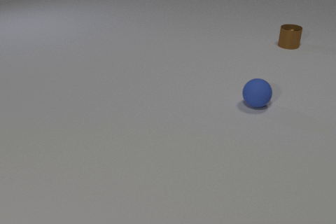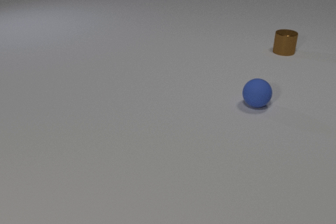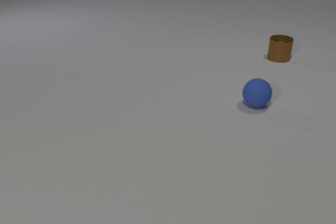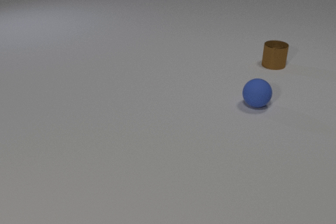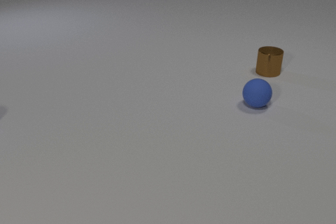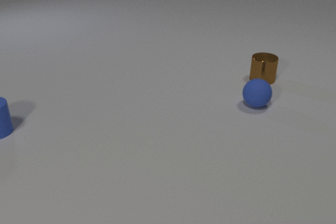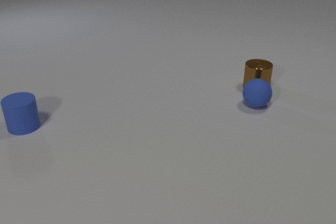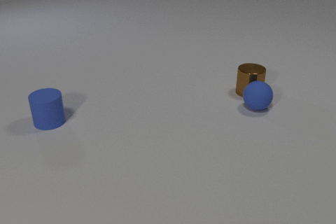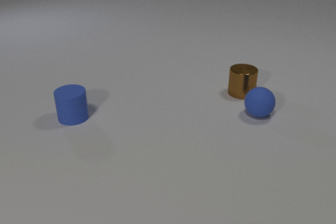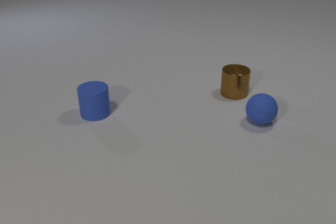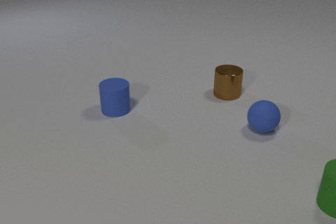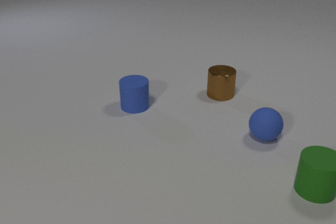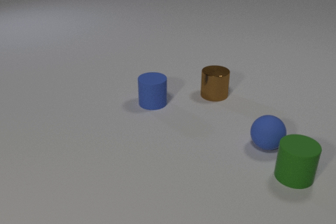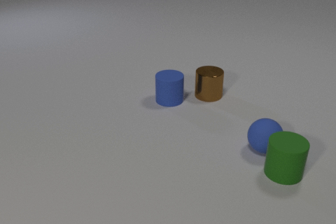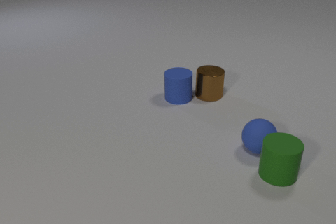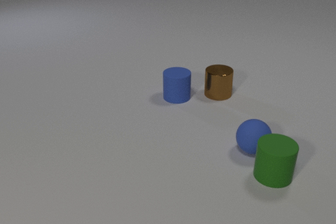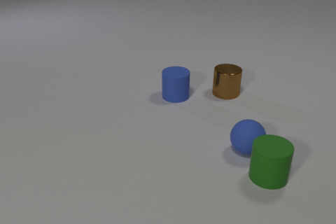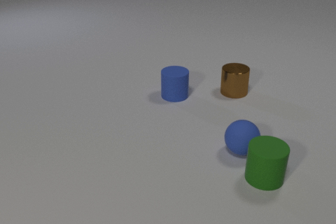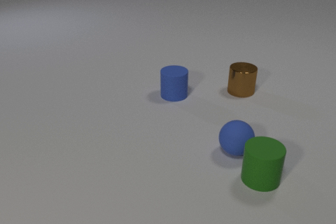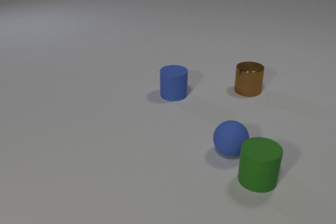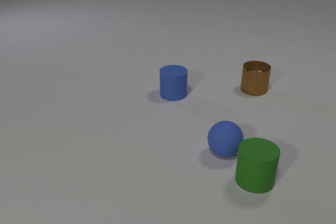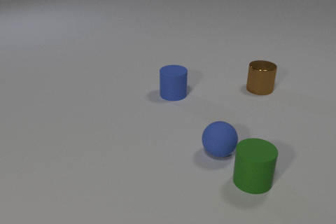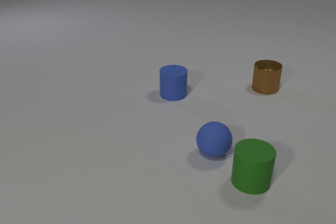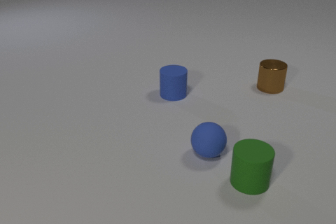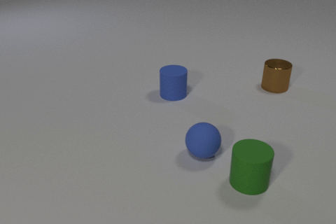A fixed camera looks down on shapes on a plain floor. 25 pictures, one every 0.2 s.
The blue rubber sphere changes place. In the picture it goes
toward the camera.
The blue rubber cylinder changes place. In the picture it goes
to the right.
0.0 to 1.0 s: The brown metal cylinder slides toward the camera. The blue rubber cylinder comes in at the left edge, slides to the right.
1.0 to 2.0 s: The brown metal cylinder slides toward the camera and to the left. The blue rubber sphere rolls toward the camera. The green rubber cylinder comes in at the right edge, slides to the left. The blue rubber cylinder slides to the right. The brown metal cylinder and the blue rubber sphere collide.
2.0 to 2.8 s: The brown metal cylinder slides to the left. The blue rubber sphere rolls toward the camera. The green rubber cylinder slides to the left and away from the camera. The blue rubber cylinder slides to the right. The blue rubber sphere and the green rubber cylinder collide. The brown metal cylinder and the blue rubber cylinder collide.
2.8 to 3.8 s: The brown metal cylinder slides to the right and away from the camera. The blue rubber sphere rolls to the left. The green rubber cylinder slides to the left and toward the camera. The blue rubber cylinder slides away from the camera.
3.8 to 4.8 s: The brown metal cylinder slides to the right and away from the camera. The blue rubber sphere rolls to the left. The green rubber cylinder slides to the left.
How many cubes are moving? 0.
How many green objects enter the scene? 1.
What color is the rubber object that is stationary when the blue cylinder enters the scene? blue.
